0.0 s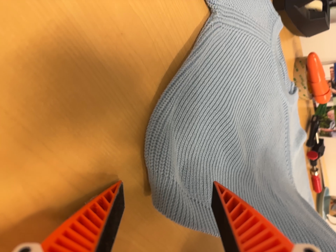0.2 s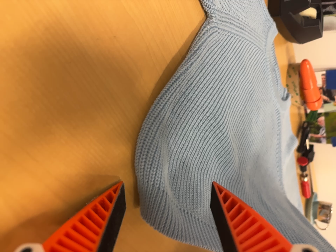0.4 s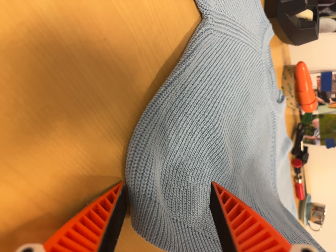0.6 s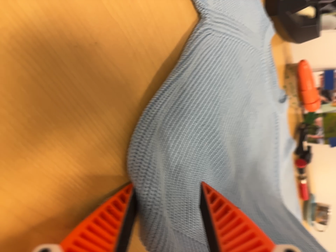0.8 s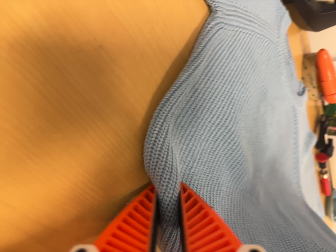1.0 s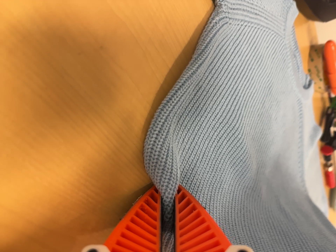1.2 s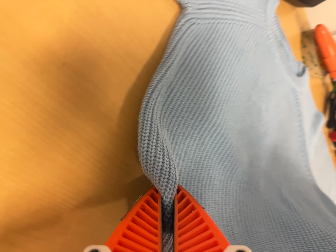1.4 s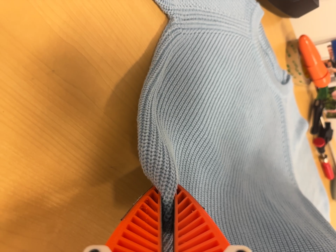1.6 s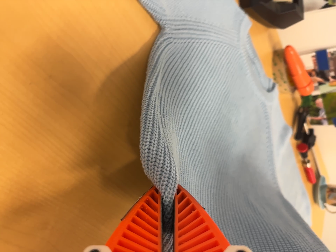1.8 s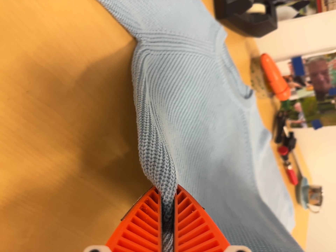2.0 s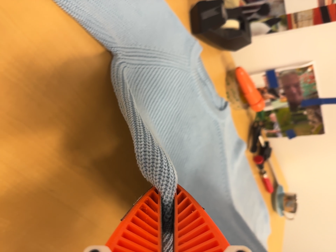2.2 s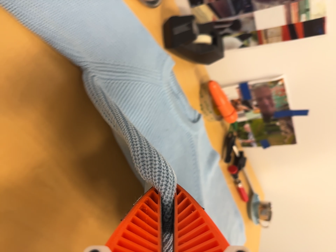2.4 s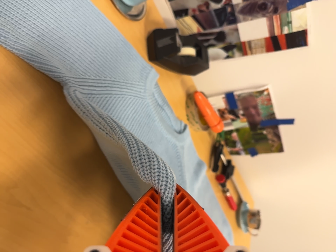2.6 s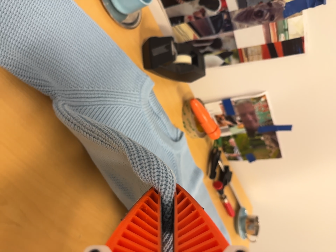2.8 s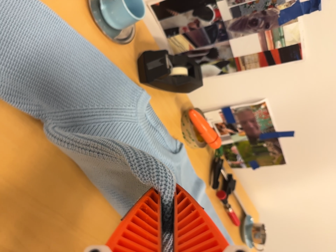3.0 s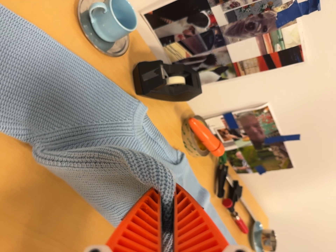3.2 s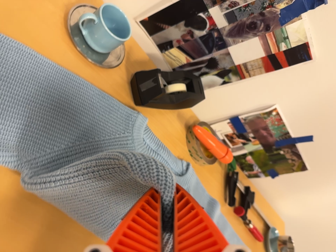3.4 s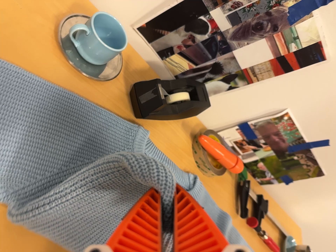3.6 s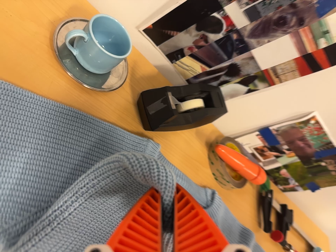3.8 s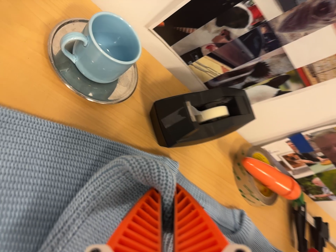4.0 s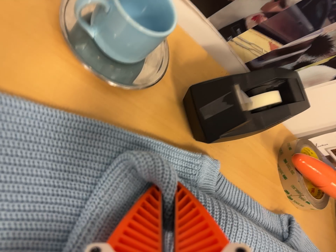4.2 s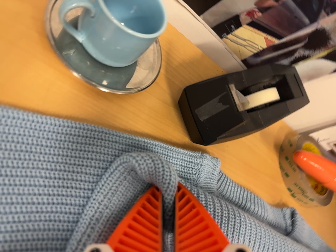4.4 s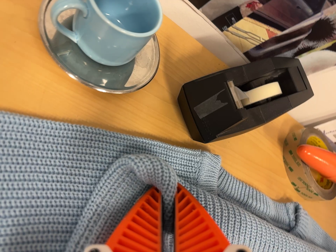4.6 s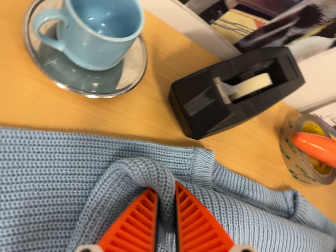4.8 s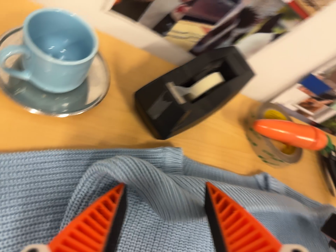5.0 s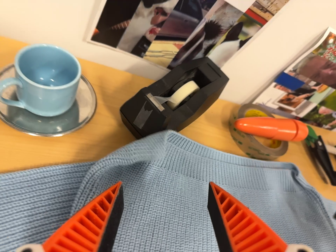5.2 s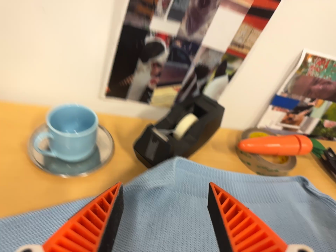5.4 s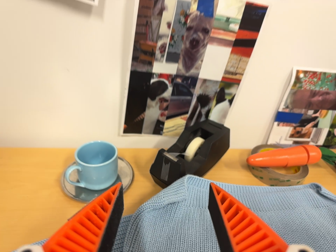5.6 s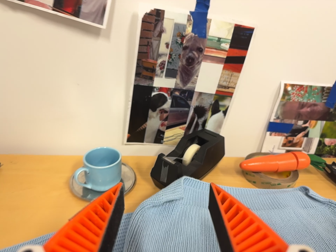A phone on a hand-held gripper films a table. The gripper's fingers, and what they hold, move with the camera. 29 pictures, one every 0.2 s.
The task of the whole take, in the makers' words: fold up.
0.0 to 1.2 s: The camera travels to its right, about 6 cm.
1.2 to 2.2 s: The camera swings to its right by about 15 degrees, and the scene slides to the left. It travels to its right and backward, about 8 cm, so close, fixed things drift to the left.
2.2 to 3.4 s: The camera travels toward the top of its view, forward and to its right, about 16 cm, so close, fixed things drift downward. It rolls about its line of sight by about 10 degrees, and the scene rotates counterclockwise.
3.4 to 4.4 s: The camera pans to its left by about 10 degrees. It travels forward, about 18 cm, so what stands in front looms larger.
4.4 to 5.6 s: The camera pans to its left by about 10 degrees. It travels backward, to its right and toward the bottom of its view, about 24 cm. Its aim tips toward the top of its view by about 30 degrees, and the scene shifts downward. It rolls about its line of sight by about 40 degrees, and the scene rotates counterclockwise.
The film runs forward here.
